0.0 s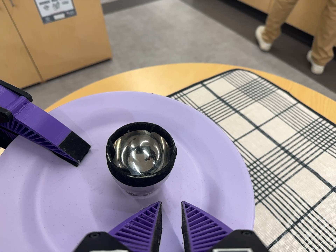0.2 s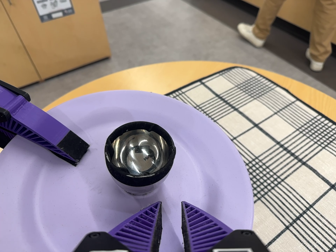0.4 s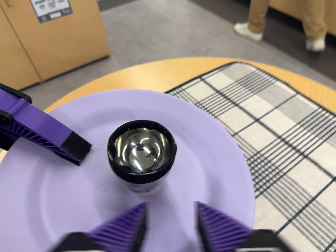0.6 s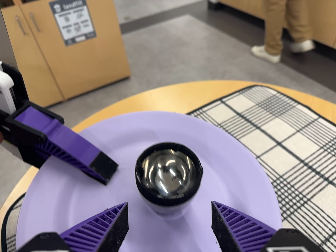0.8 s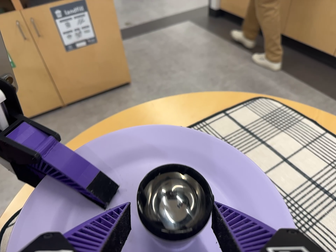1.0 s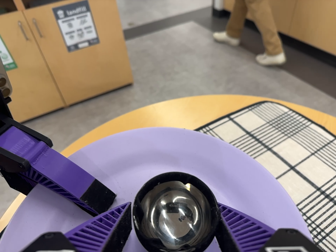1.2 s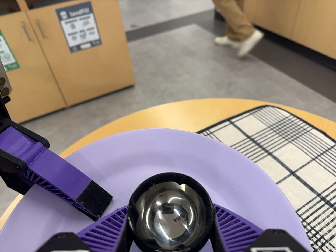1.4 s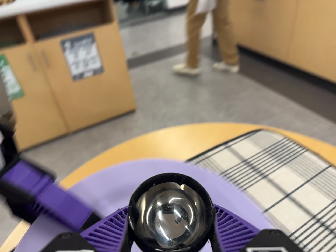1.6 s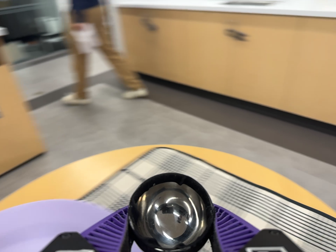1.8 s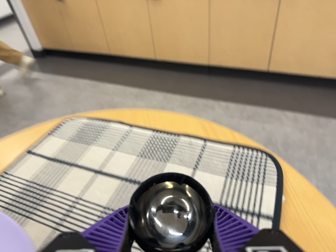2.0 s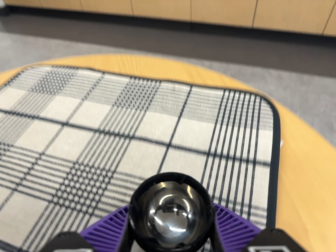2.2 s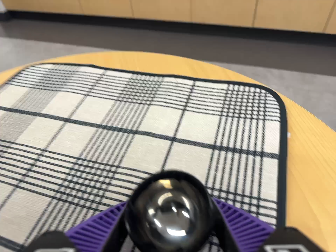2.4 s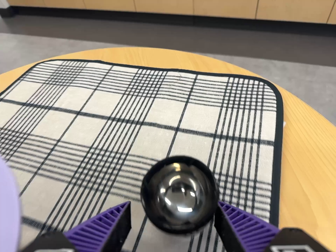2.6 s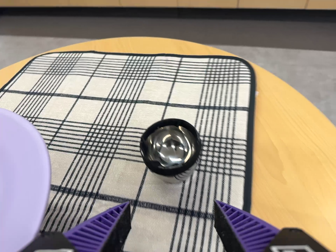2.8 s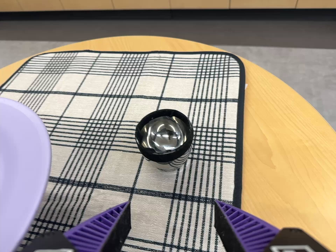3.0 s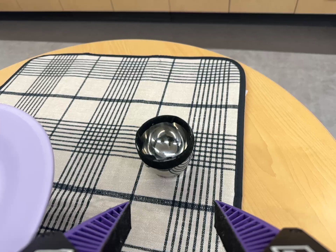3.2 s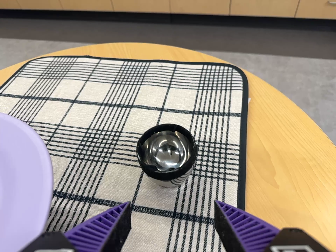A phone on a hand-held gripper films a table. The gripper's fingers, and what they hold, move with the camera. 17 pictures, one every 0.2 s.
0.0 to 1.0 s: The camera shifts only a little, or ends up much as it began.
1.0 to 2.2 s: The camera pans to its right by about 35 degrees. It travels to its right, forward and toward the bottom of its view, about 18 cm, so close, fixed things drift to the left. It rolls about its line of sight by about 25 degrees, and the scene rotates counterclockwise.
2.2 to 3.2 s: The camera travels backward, about 9 cm, so what stands in front gets smaller.
The film runs forward here.
